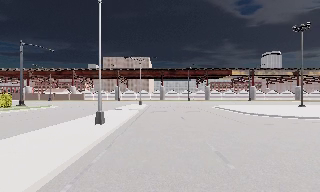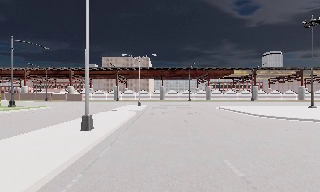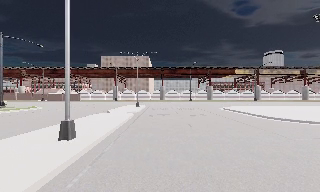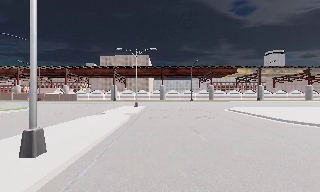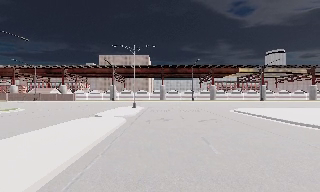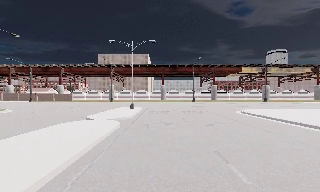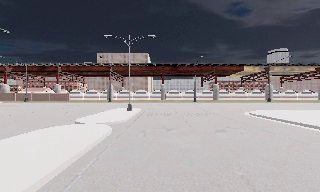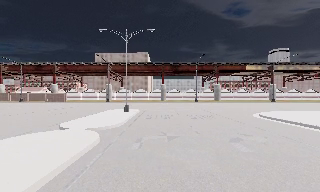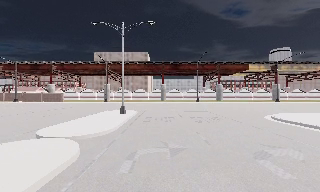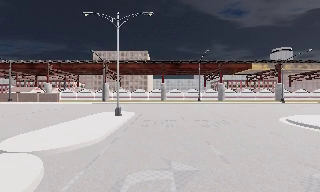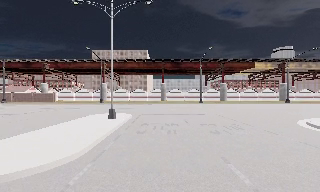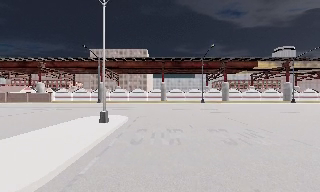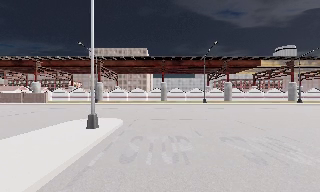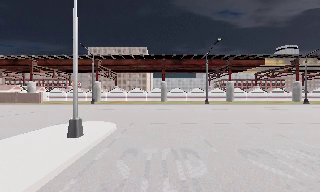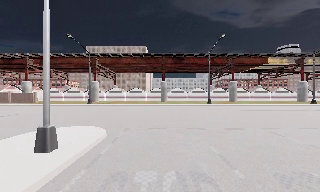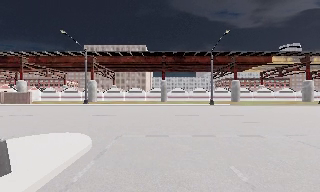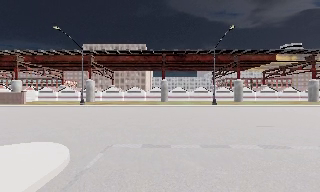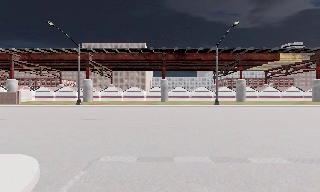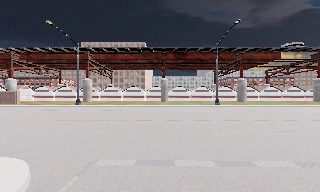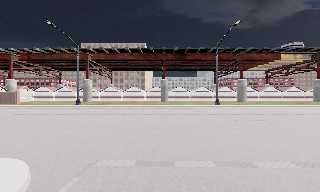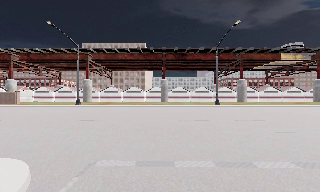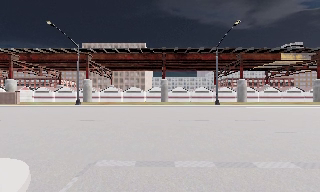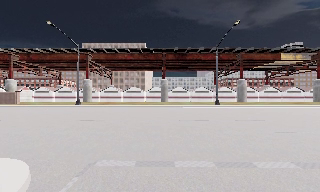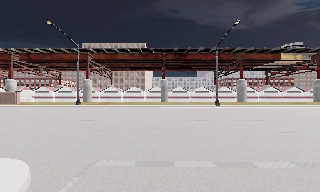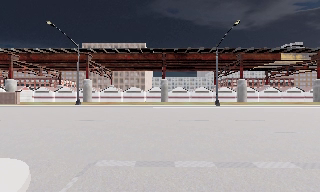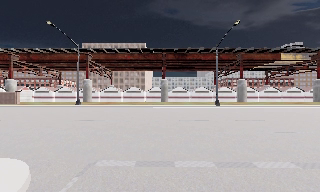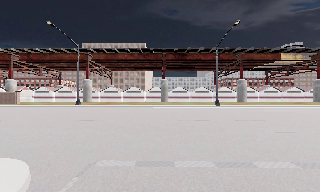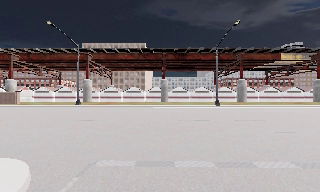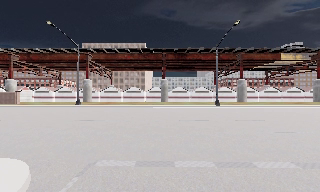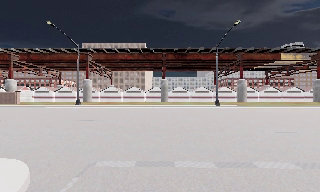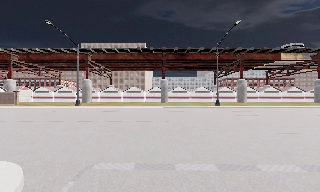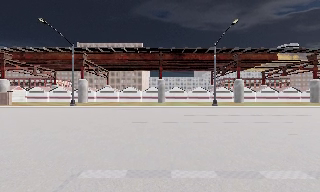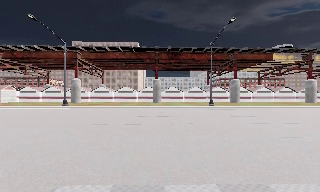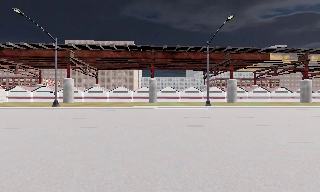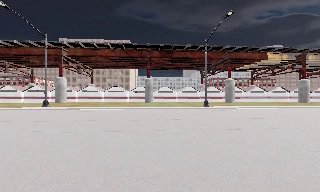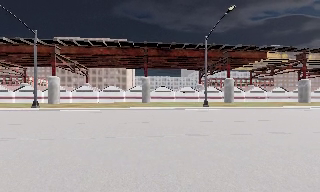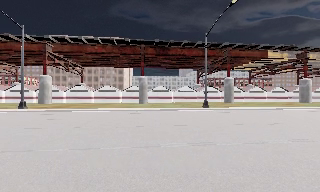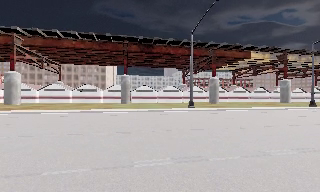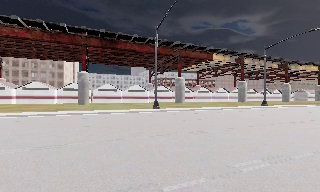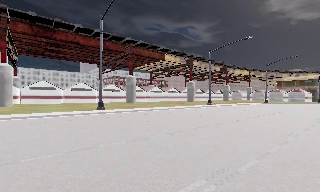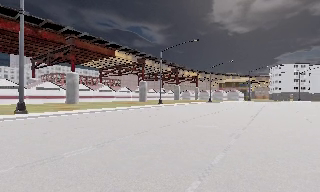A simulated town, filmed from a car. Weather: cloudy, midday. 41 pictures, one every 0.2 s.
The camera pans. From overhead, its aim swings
clockwise.
The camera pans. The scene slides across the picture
to the left.
0.0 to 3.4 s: The camera travels forward, about 25 m, so what stands in front looms larger.
3.4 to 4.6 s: The camera shifts only a little, or ends up much as it began.
4.6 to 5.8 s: The camera keeps its place and its aim.
5.8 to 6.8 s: The camera travels forward, about 3 m, so what stands in front looms larger. It gains speed.
6.8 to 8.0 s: The camera swings to its right by about 50 degrees, and the scene slides to the left. It travels forward, about 9 m.
The film runs forward here.
